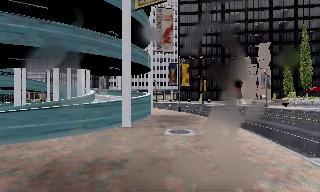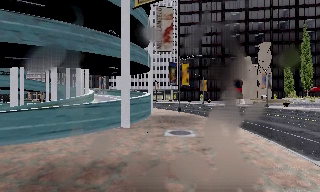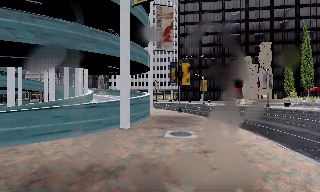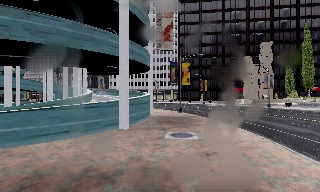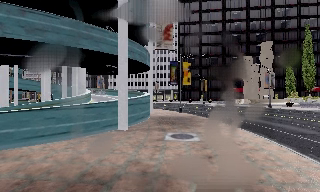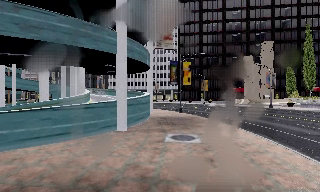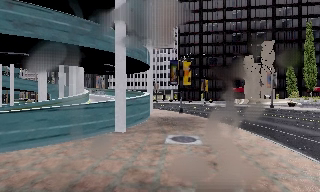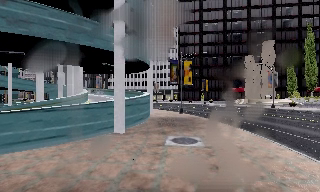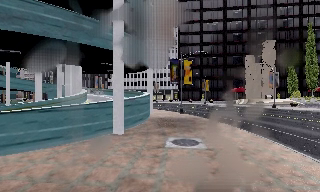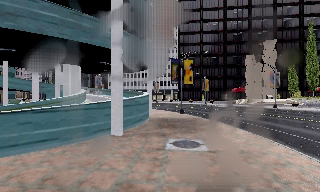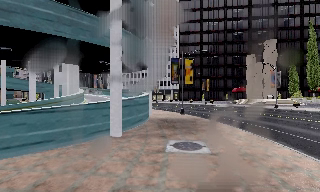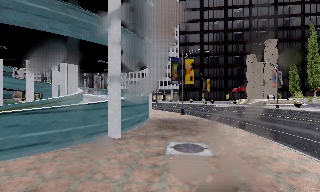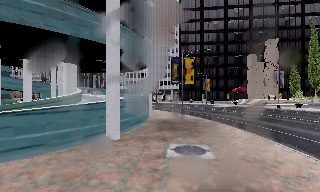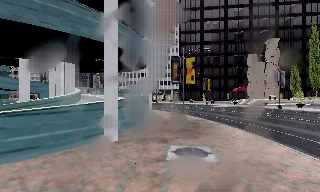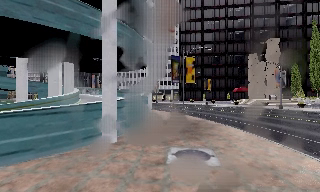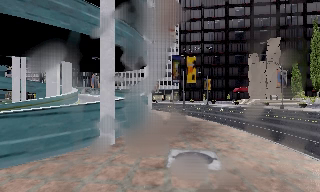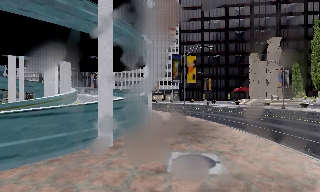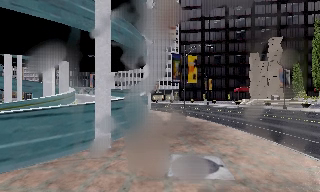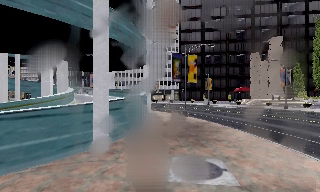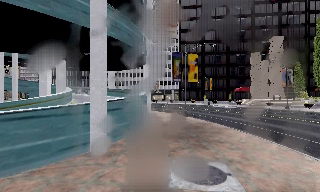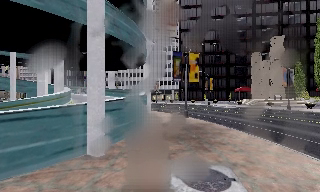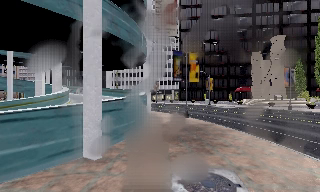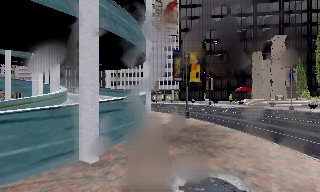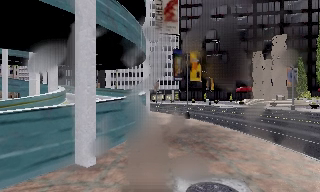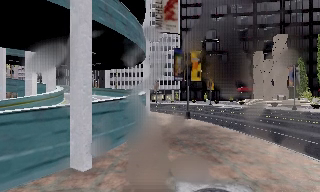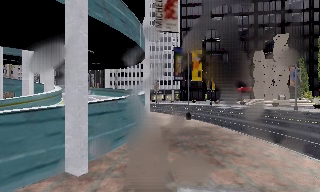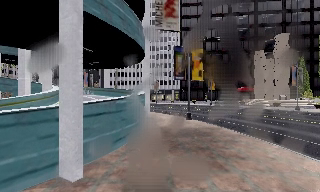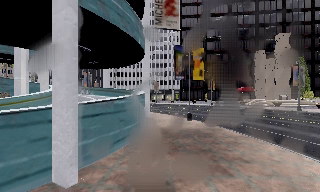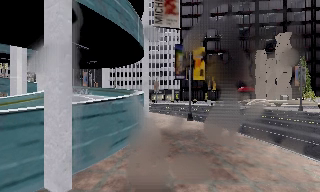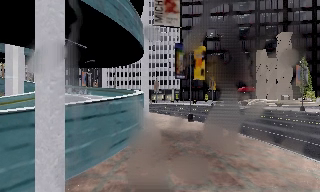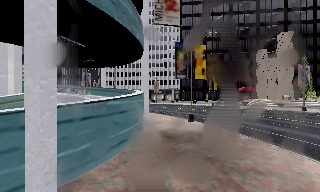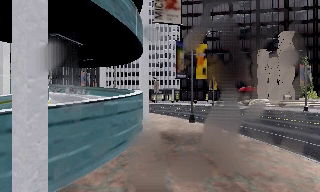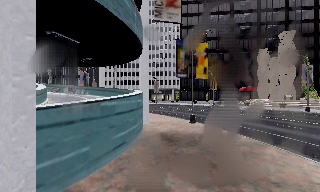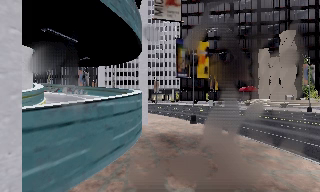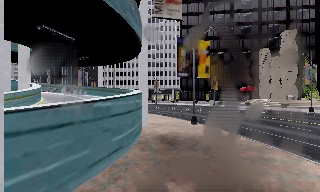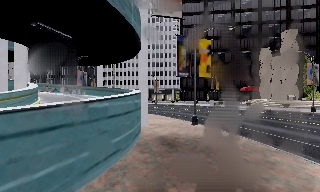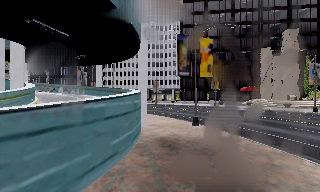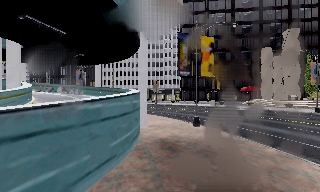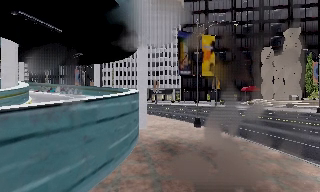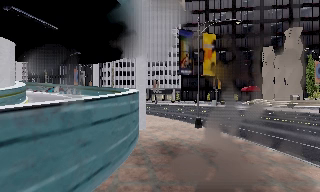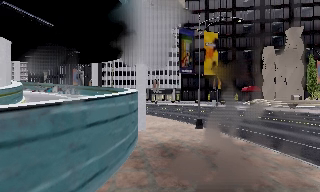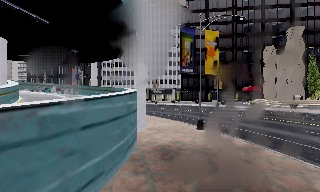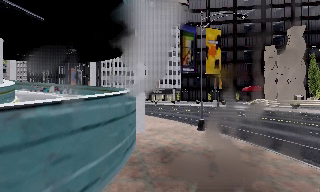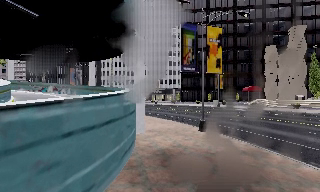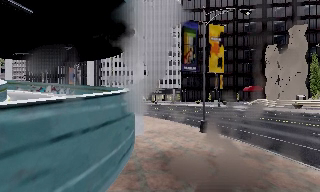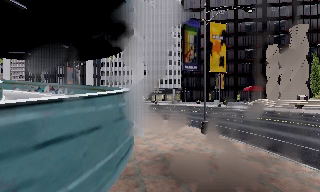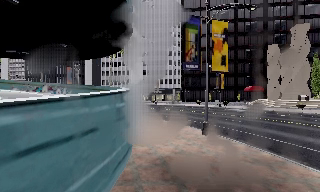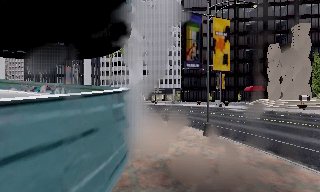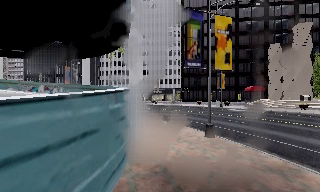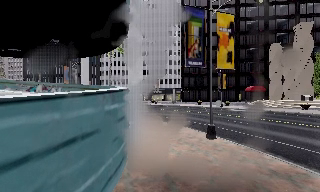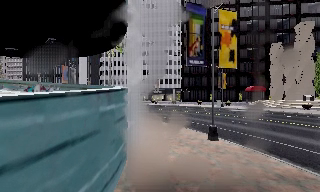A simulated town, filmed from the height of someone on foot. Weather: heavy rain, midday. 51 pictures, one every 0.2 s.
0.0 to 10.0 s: The camera travels forward, about 14 m, so what stands in front looms larger.
The film runs forward here.
